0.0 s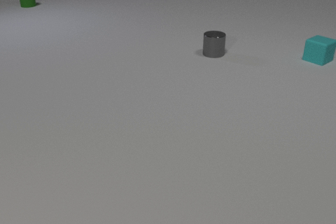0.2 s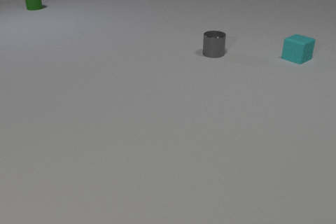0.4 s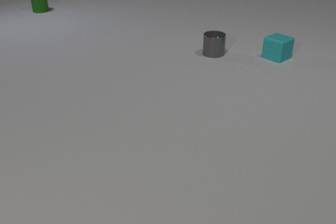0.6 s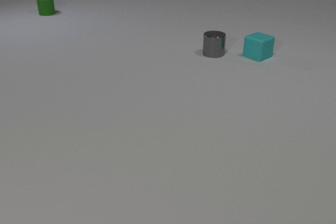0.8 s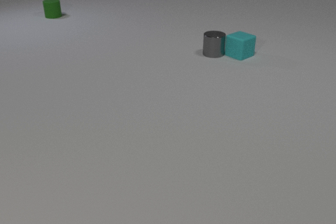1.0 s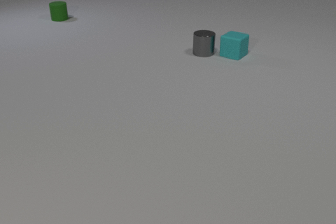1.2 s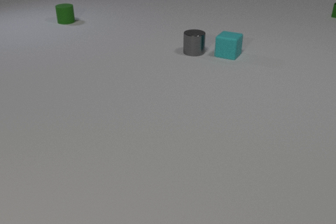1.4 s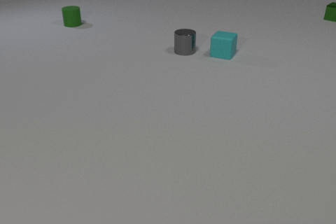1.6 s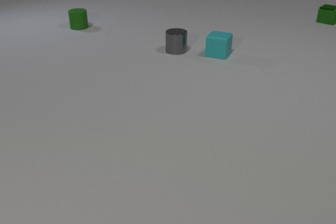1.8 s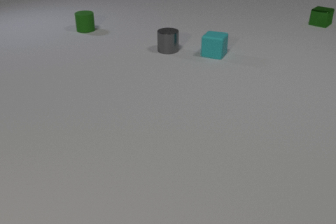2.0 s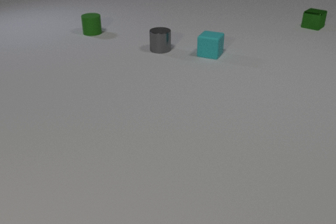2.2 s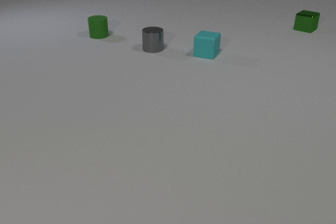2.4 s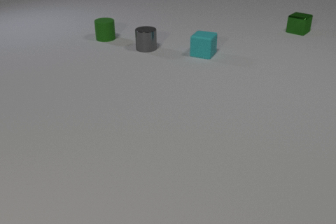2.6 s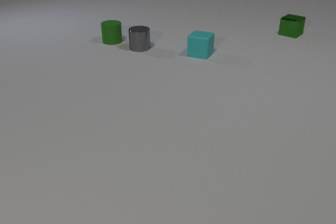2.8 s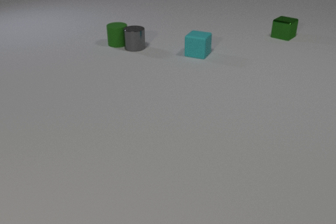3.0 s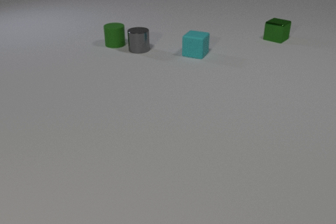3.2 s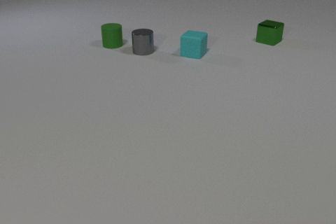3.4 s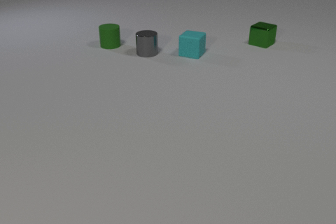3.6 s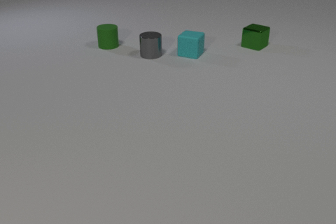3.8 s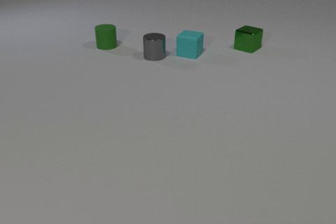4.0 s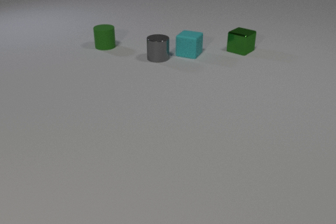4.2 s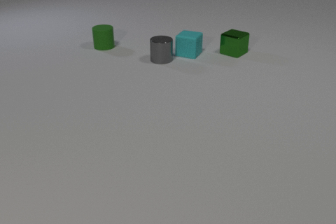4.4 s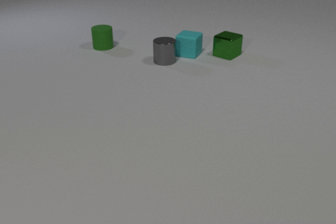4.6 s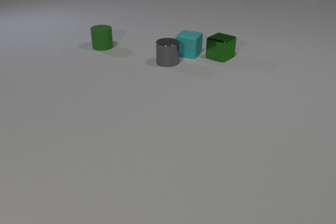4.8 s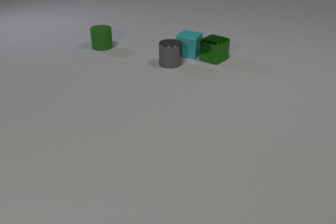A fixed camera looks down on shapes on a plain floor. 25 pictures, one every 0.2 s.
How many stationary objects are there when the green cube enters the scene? 0.
What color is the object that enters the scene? green.
What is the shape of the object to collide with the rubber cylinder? cylinder.
0.0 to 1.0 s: The cyan rubber cube slides to the left. The gray metal cylinder slides to the left. The green rubber cylinder slides toward the camera and to the right. The cyan rubber cube and the gray metal cylinder collide.
1.0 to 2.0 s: The cyan rubber cube slides to the left. The gray metal cylinder slides to the left. The green rubber cylinder slides toward the camera and to the right. The green metal cube comes in at the right edge, slides toward the camera and to the left.
2.0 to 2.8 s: The cyan rubber cube slides to the left. The gray metal cylinder slides to the left. The green rubber cylinder slides toward the camera and to the right. The green metal cube slides toward the camera and to the left. The gray metal cylinder and the green rubber cylinder collide.
2.8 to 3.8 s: The cyan rubber cube slides to the left. The gray metal cylinder slides toward the camera and to the right. The green rubber cylinder slides to the left and toward the camera. The green metal cube slides toward the camera and to the left.
3.8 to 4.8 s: The gray metal cylinder slides toward the camera and to the right. The green rubber cylinder slides to the left. The green metal cube slides toward the camera and to the left.
